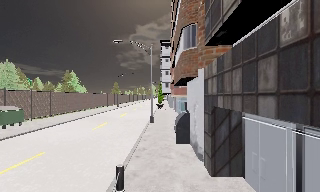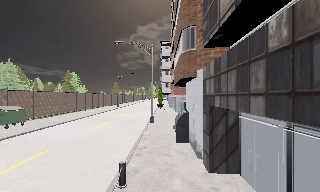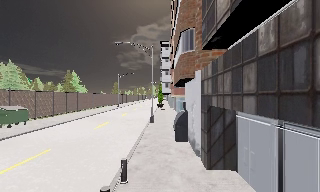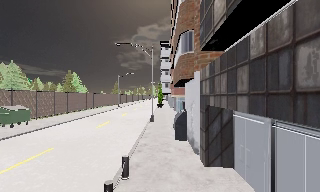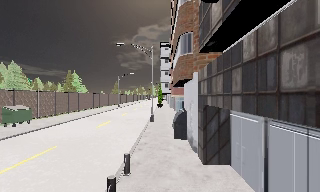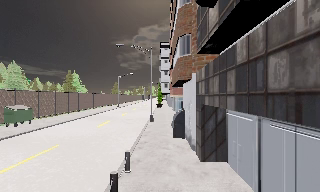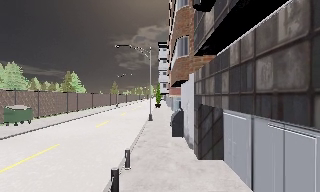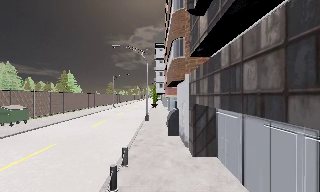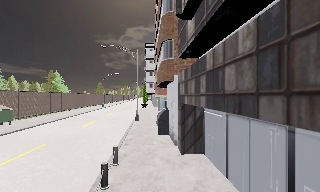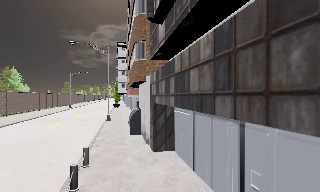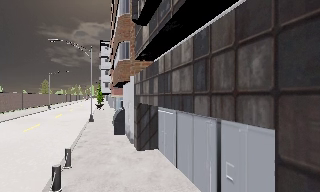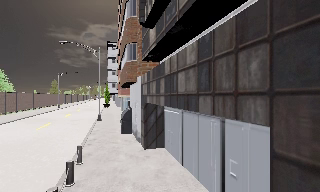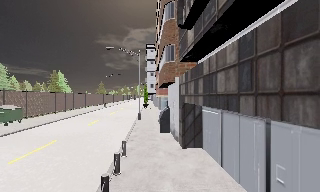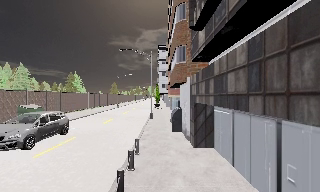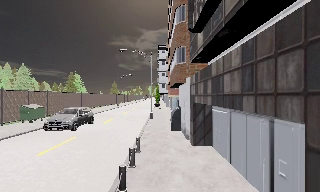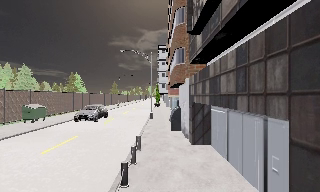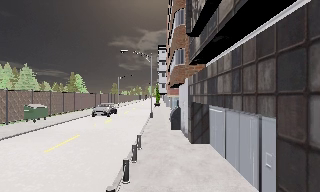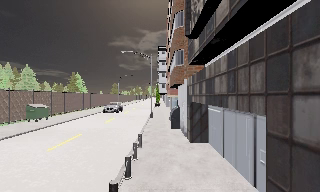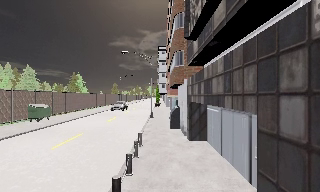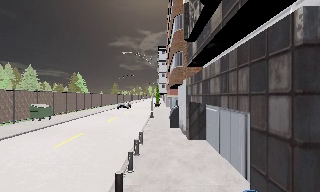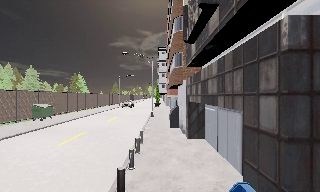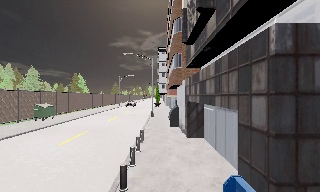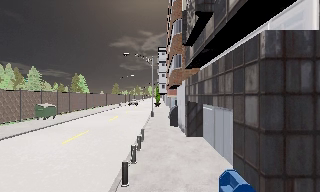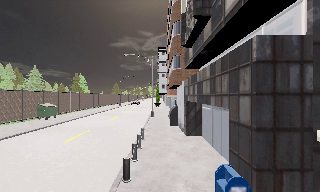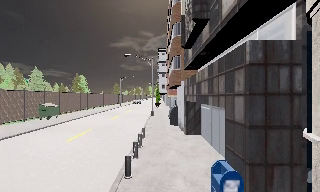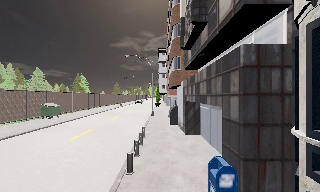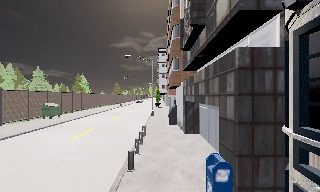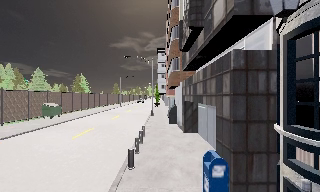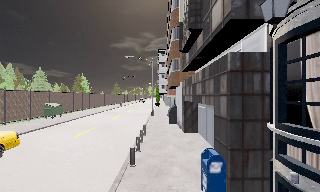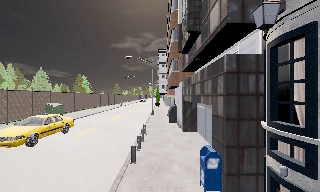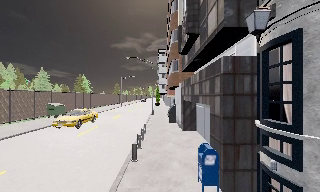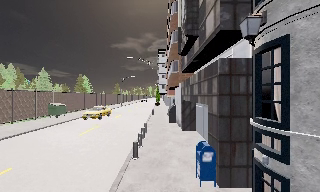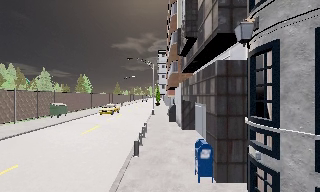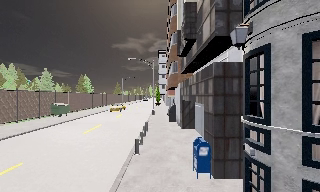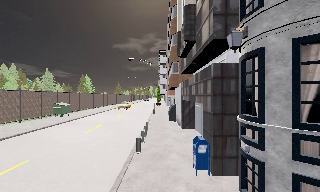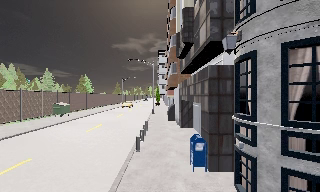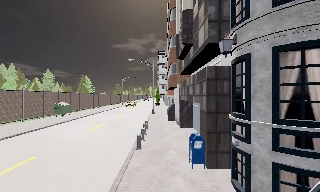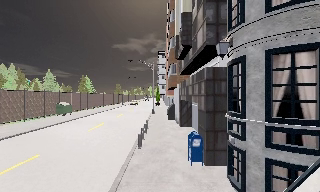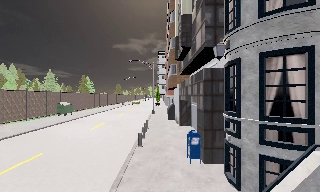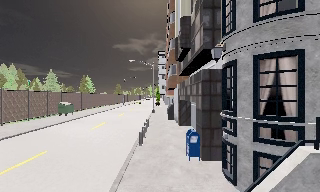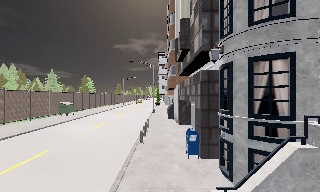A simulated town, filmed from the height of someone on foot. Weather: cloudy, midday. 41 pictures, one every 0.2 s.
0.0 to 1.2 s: The camera travels backward, about 1.5 m, so what stands in front gets smaller.
1.2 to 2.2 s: The camera pans to its right, which is clockwise from overhead, by about 20 degrees. It travels backward, about 1 m, so what stands in front gets smaller.
2.2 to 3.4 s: The camera swings to its left by about 15 degrees, and the scene slides to the right. It travels backward, about 1.5 m, so what stands in front gets smaller.
3.4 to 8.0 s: The camera travels backward, about 5 m, so what stands in front gets smaller.
The film runs backward here.
